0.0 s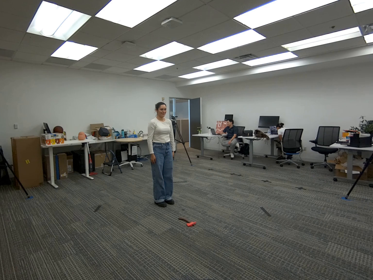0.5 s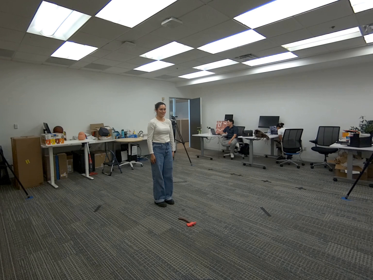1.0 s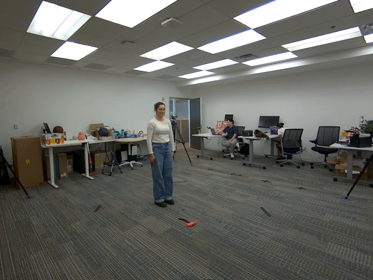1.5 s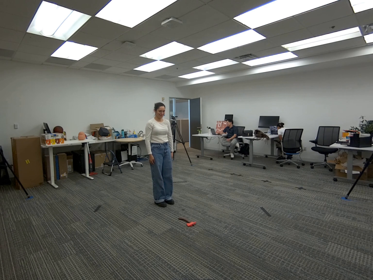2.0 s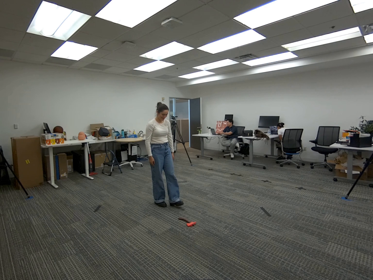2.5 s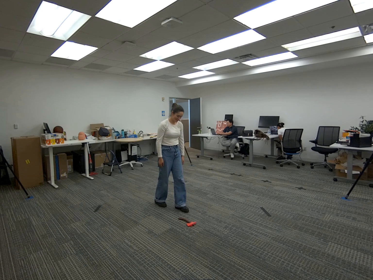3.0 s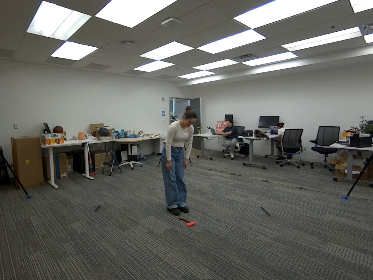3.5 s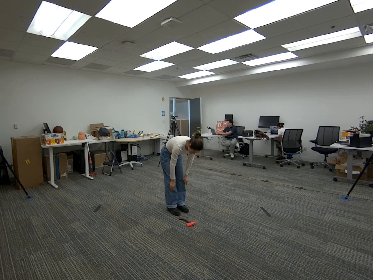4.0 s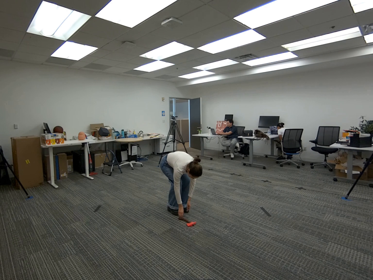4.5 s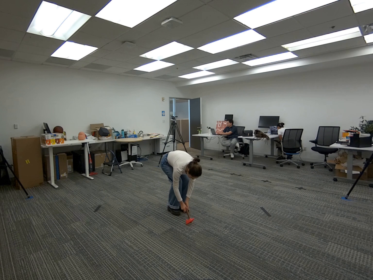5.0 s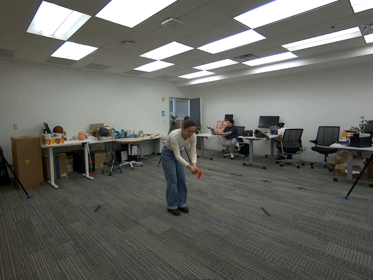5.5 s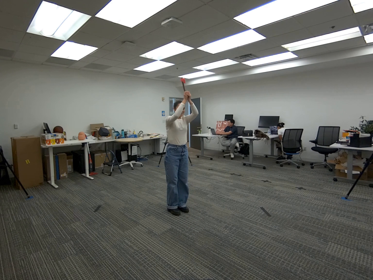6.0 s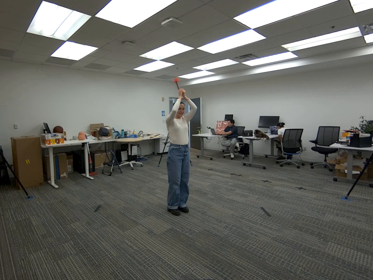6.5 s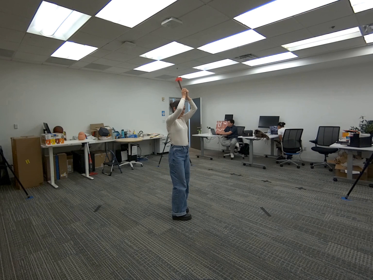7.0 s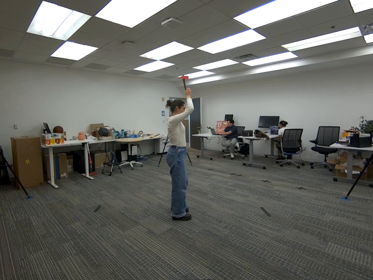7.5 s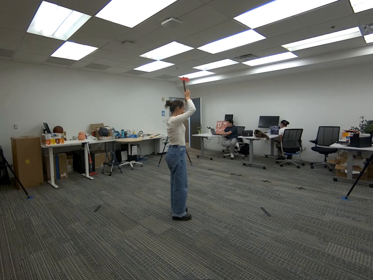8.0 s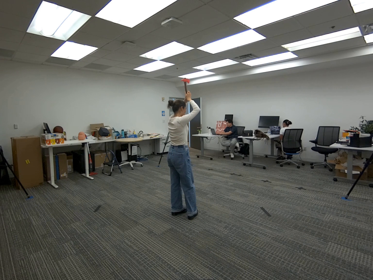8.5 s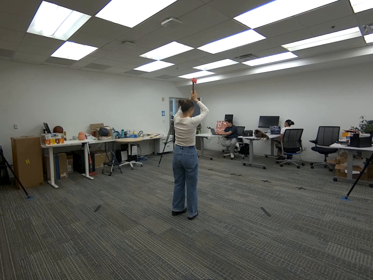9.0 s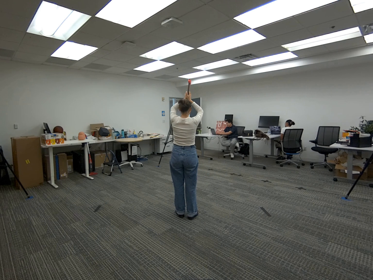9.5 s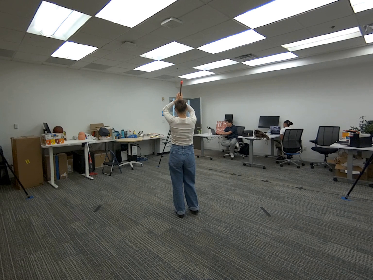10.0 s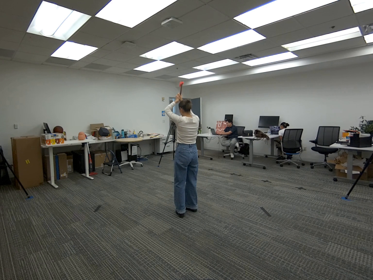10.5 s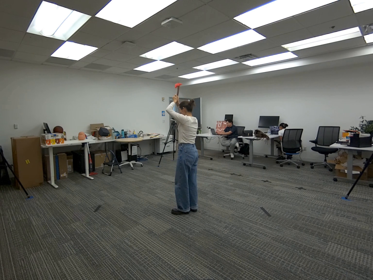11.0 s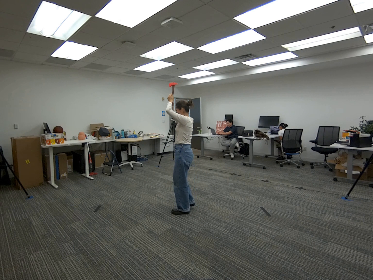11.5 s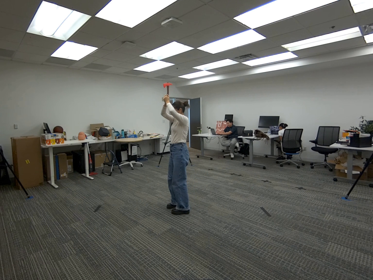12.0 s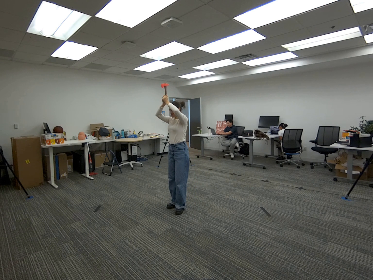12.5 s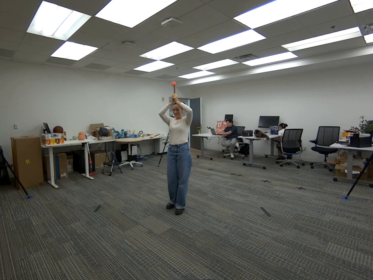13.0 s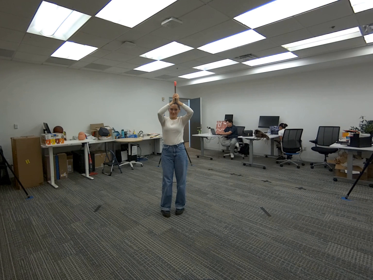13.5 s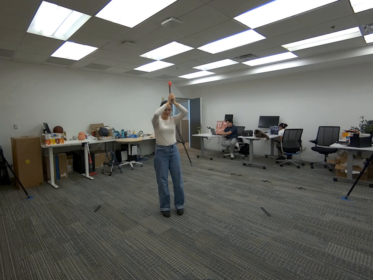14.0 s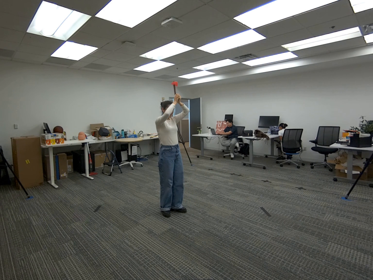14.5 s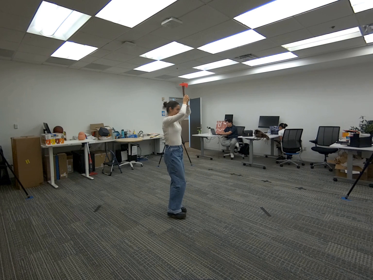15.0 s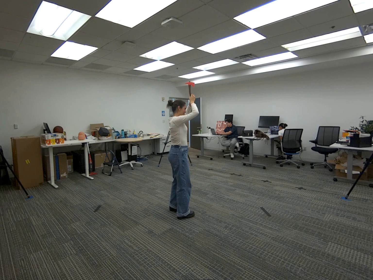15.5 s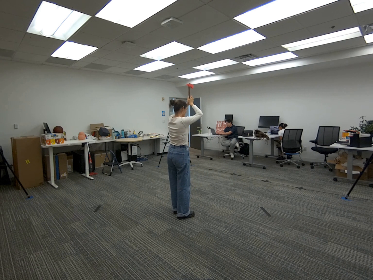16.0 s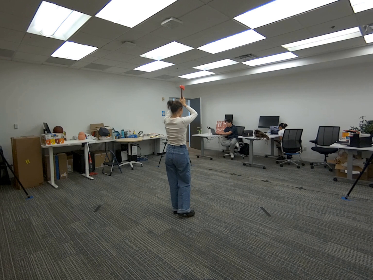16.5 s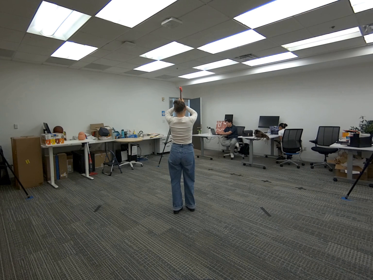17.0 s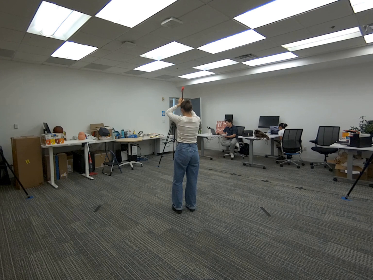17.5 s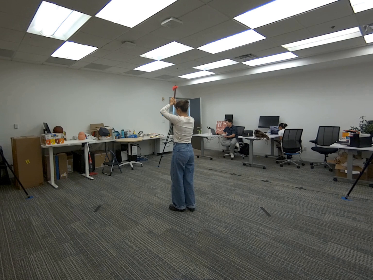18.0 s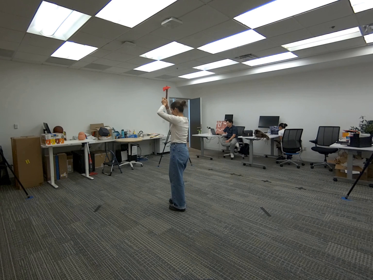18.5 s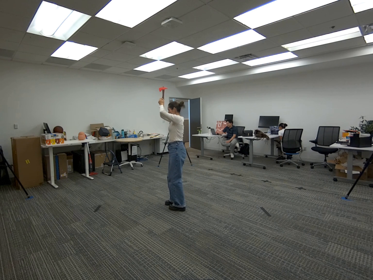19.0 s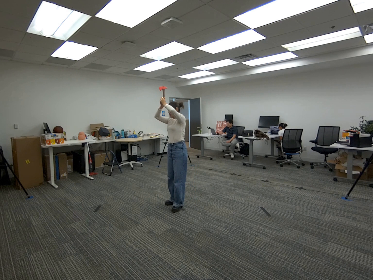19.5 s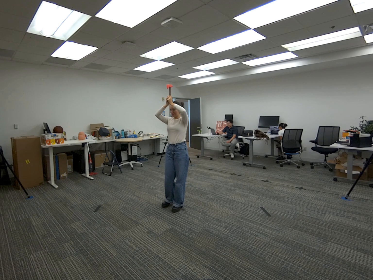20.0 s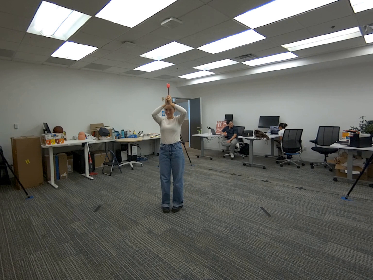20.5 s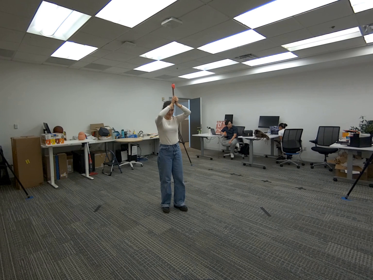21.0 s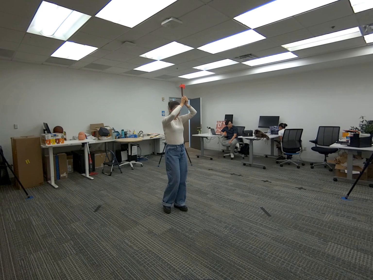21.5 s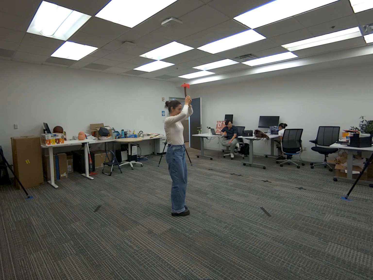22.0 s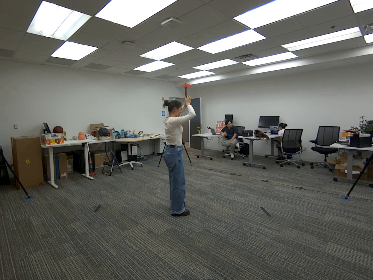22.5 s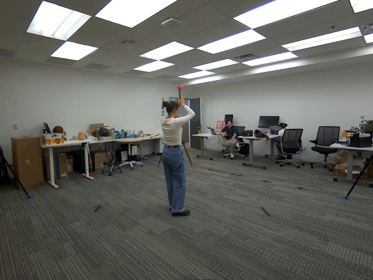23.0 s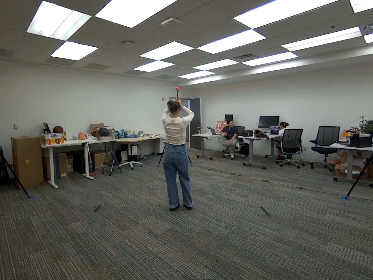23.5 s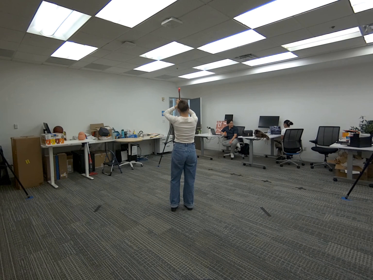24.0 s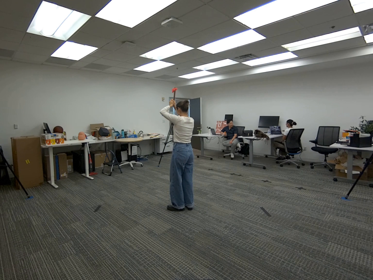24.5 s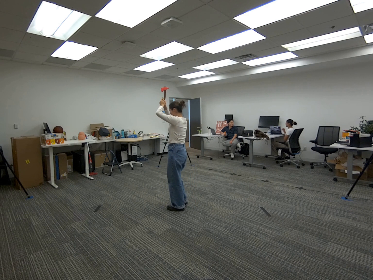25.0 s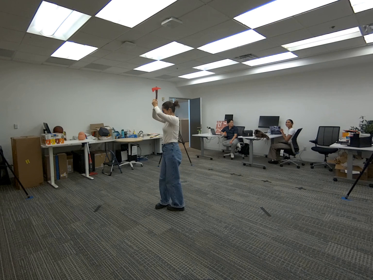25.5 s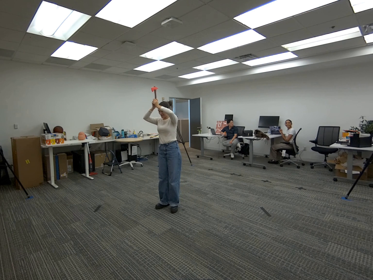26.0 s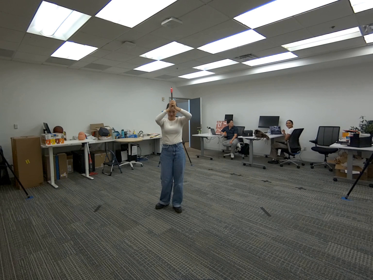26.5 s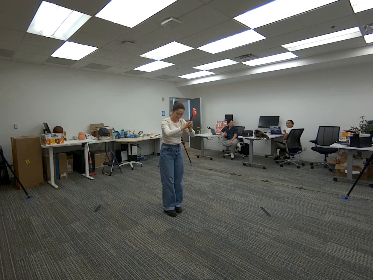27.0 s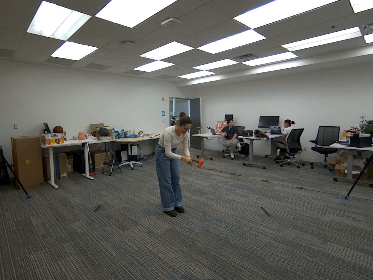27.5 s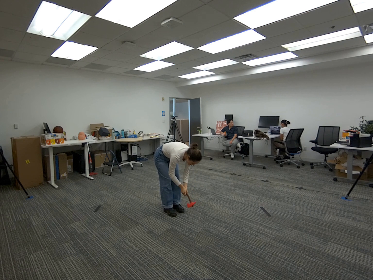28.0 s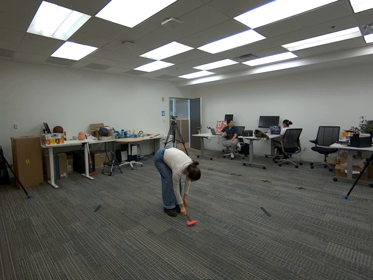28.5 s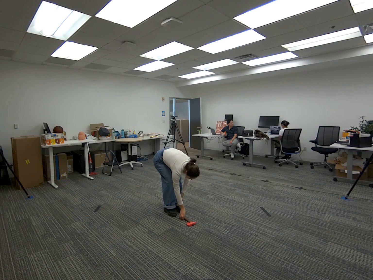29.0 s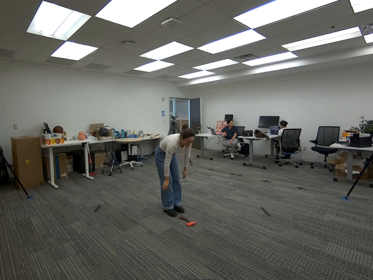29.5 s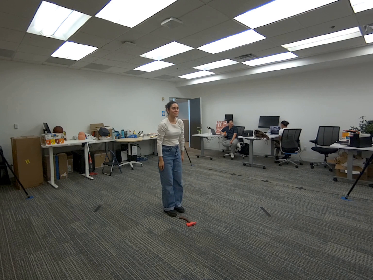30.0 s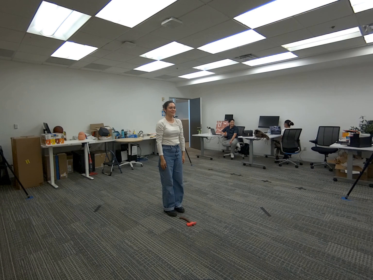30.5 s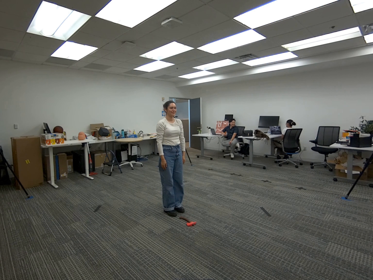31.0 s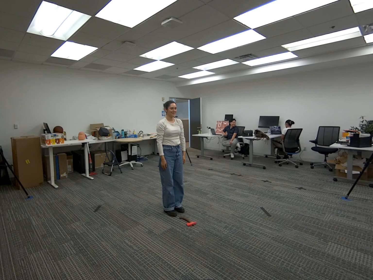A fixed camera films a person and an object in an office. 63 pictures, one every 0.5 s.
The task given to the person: Walk to the hatchet on the ground and bend down to pick it up with both hands. Raise the hatchet above your head and hold it while you walk around. Continue walking with the hatchet raised until the end of the scene. When you are finished, lower the hatchet and place it back on the ground.
